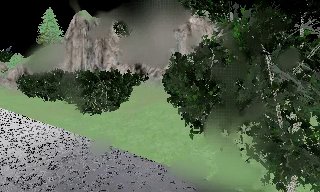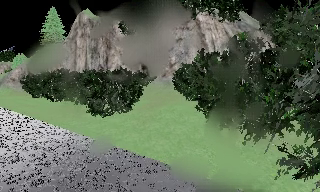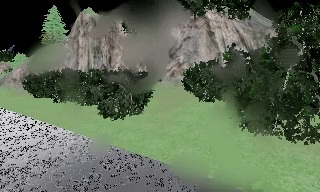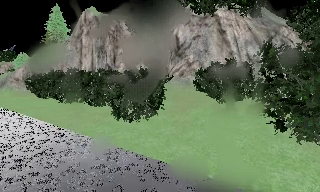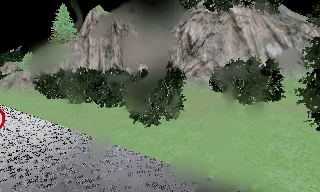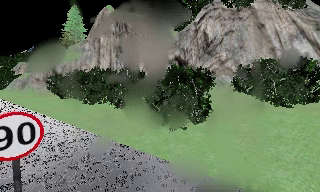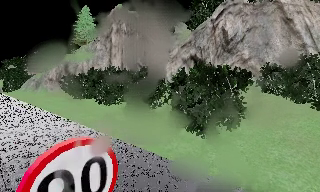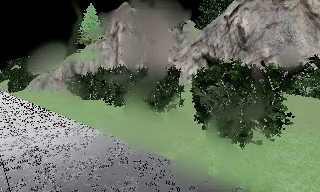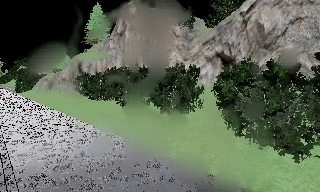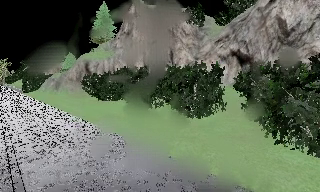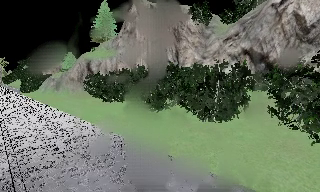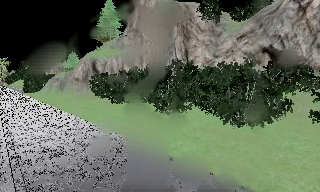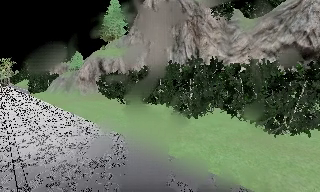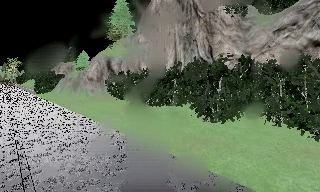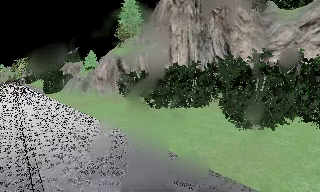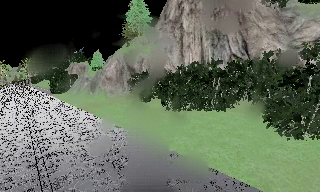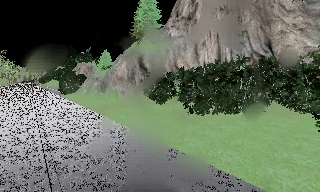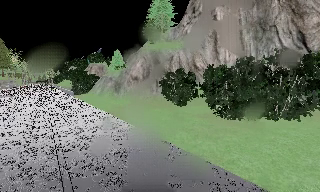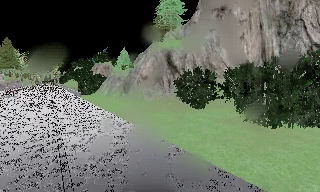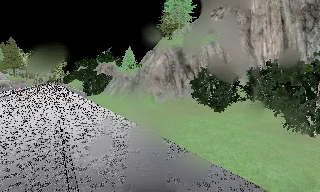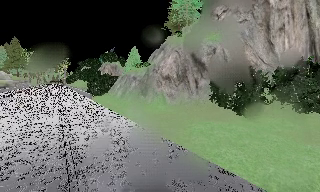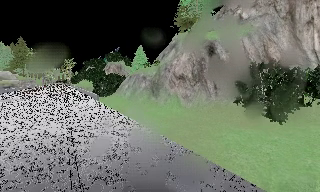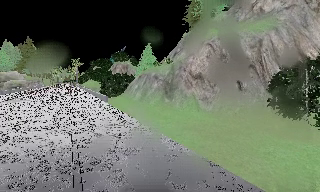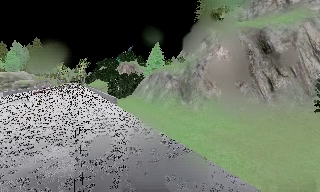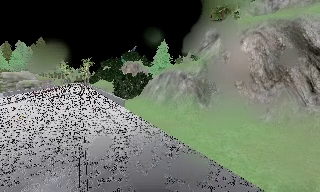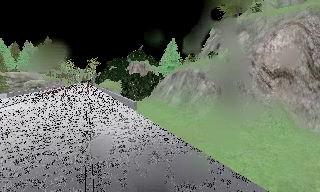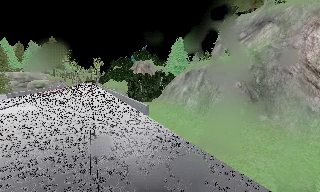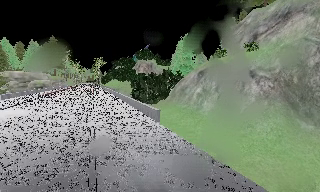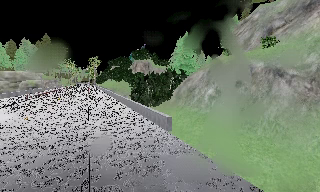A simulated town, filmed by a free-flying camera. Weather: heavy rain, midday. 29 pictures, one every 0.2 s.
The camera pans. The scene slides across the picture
to the right.
The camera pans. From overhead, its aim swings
counterclockwise.
0.0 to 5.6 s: The camera pans to its left, which is counterclockwise from overhead, by about 30 degrees. It travels forward and to its left, about 60 m.
The film runs forward here.
